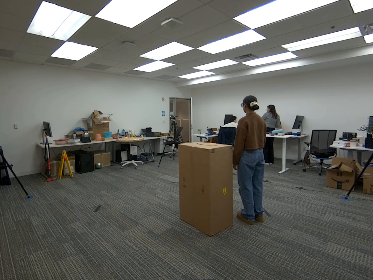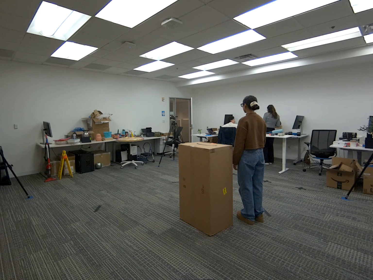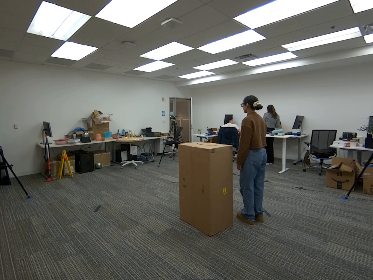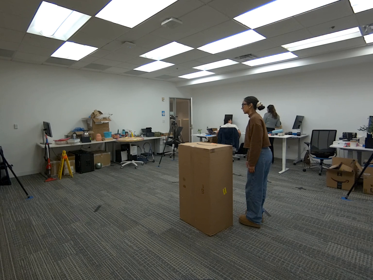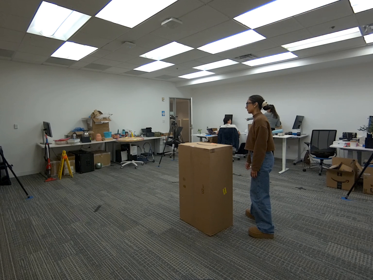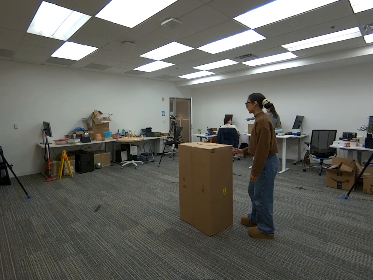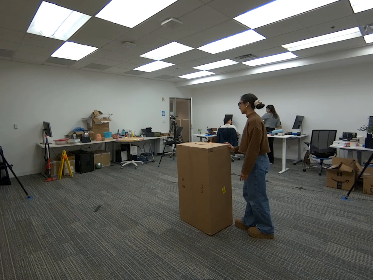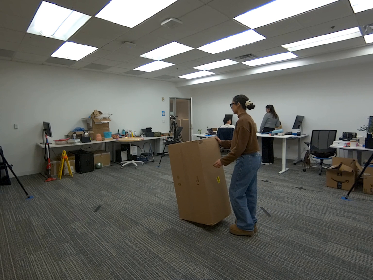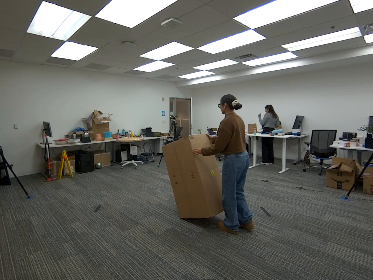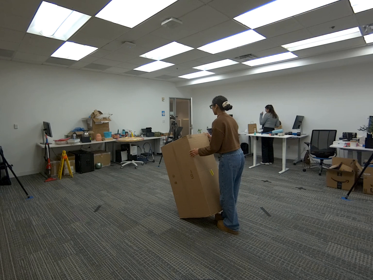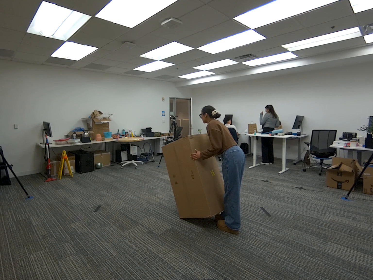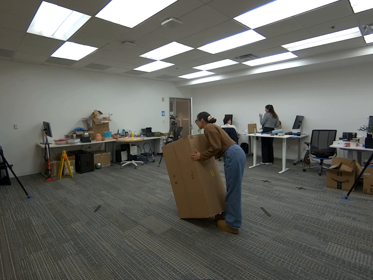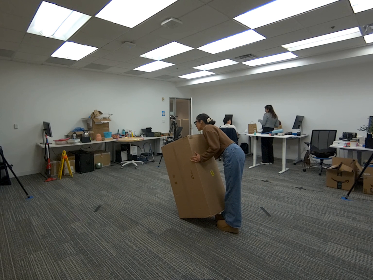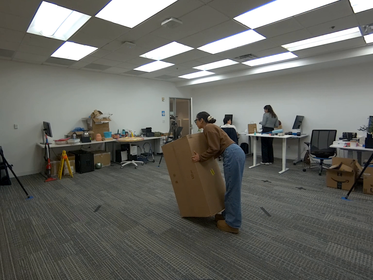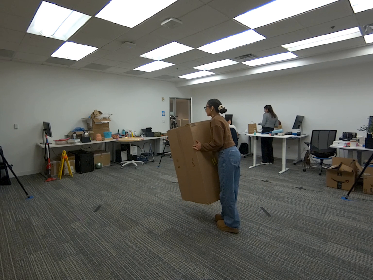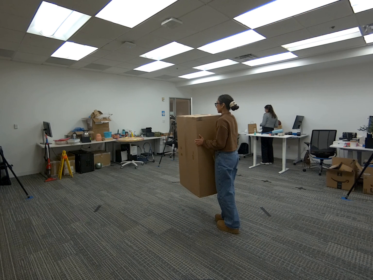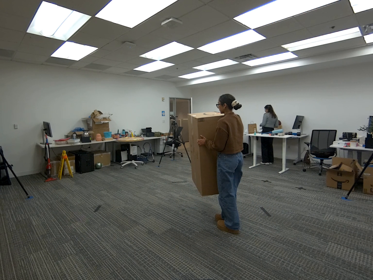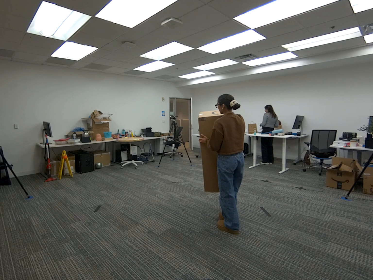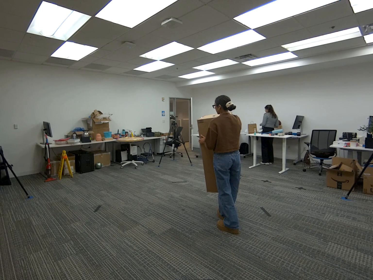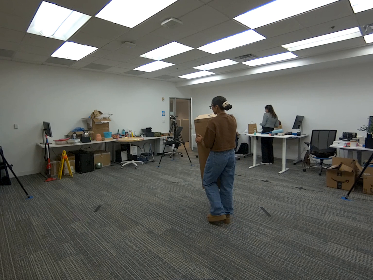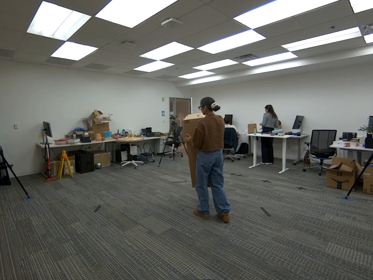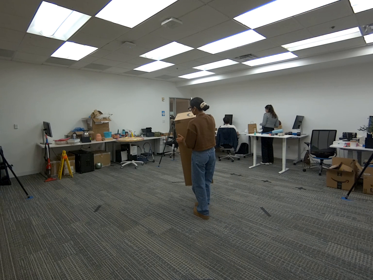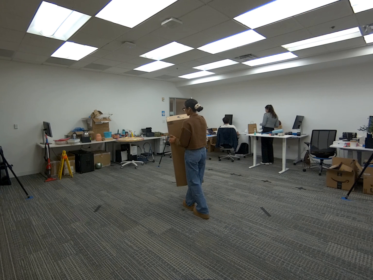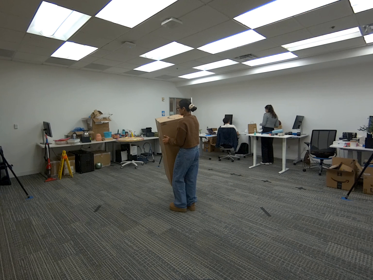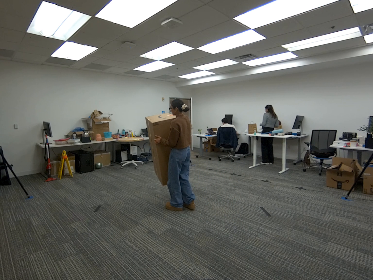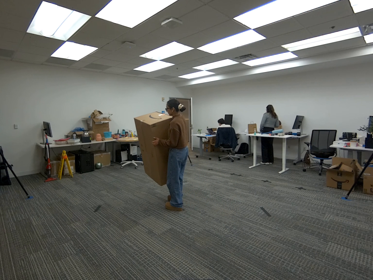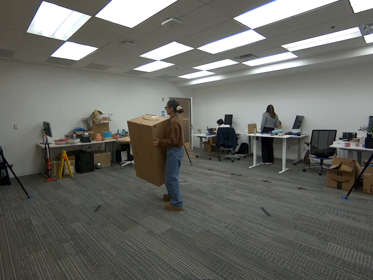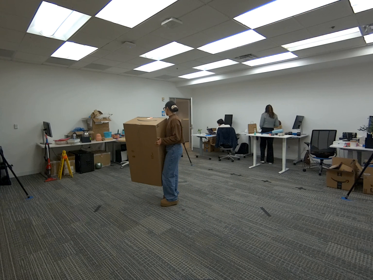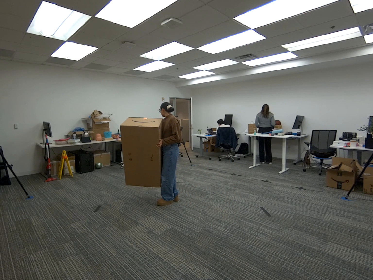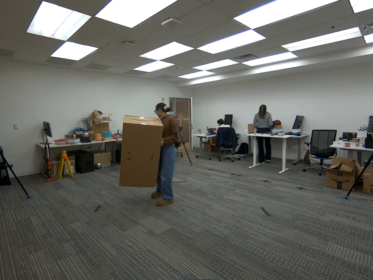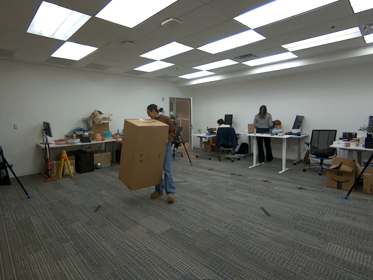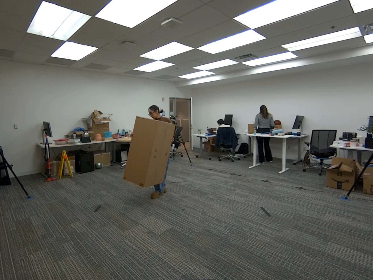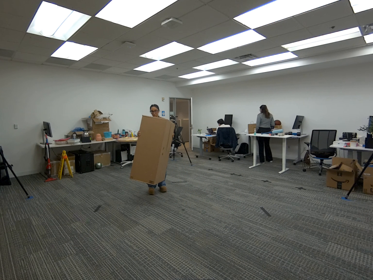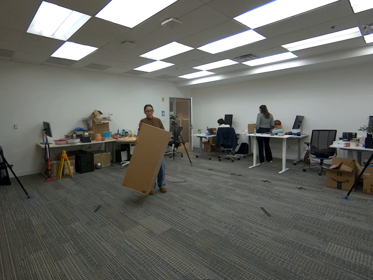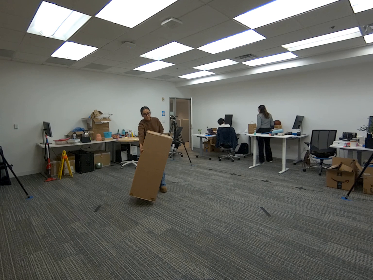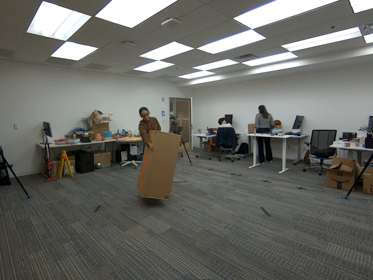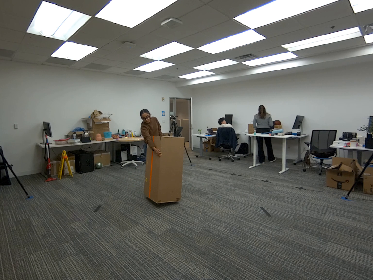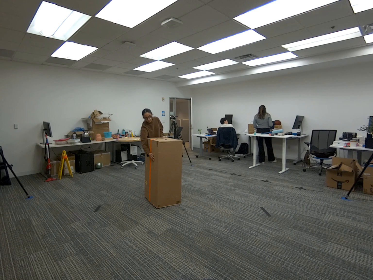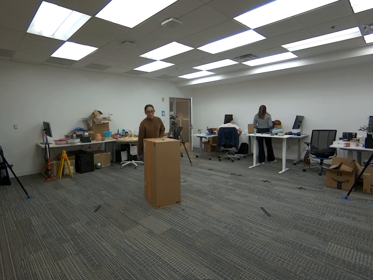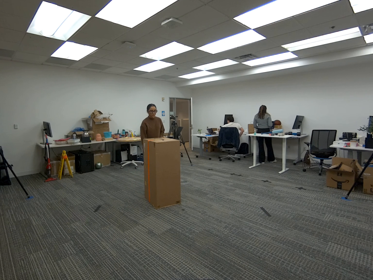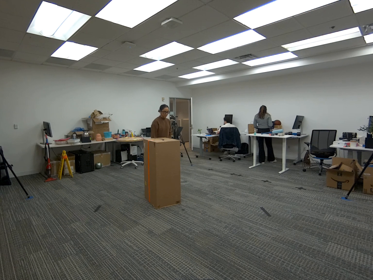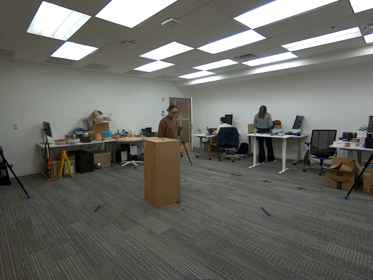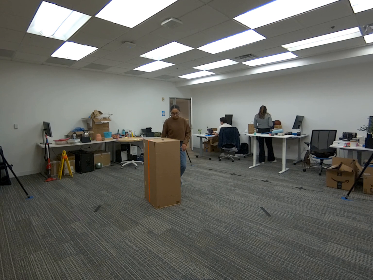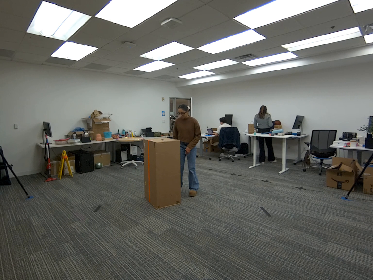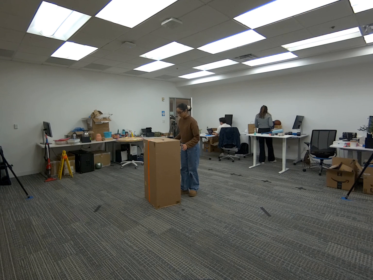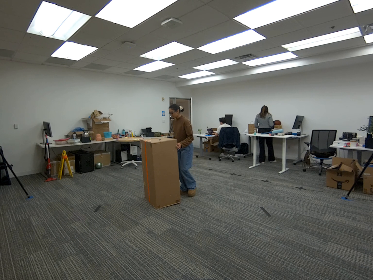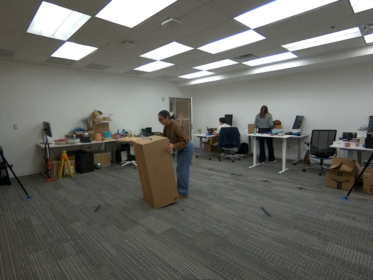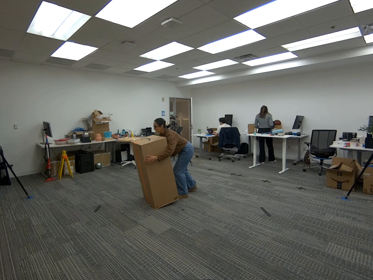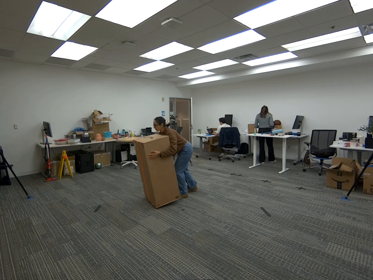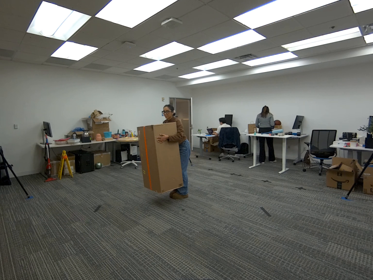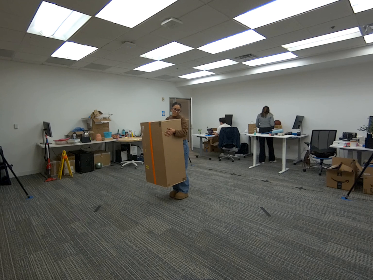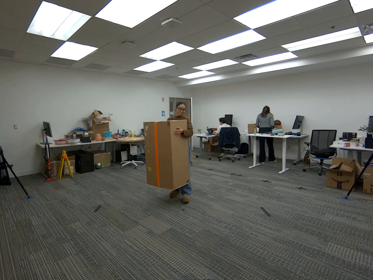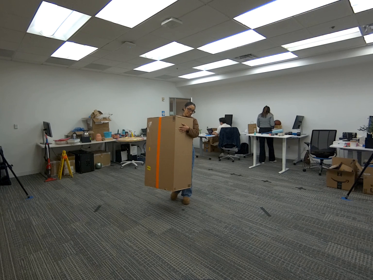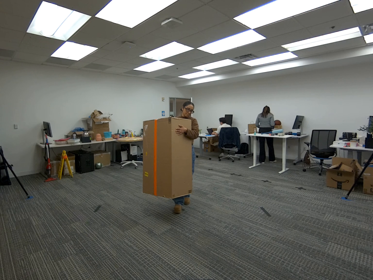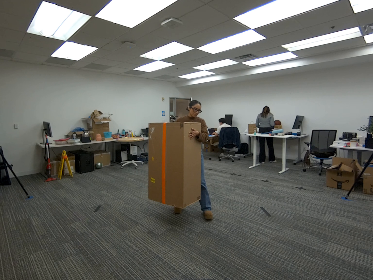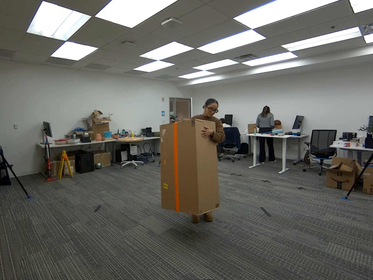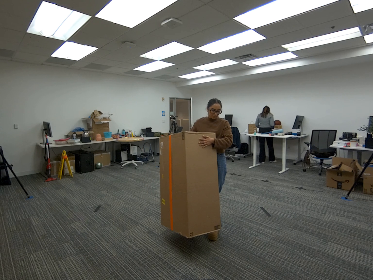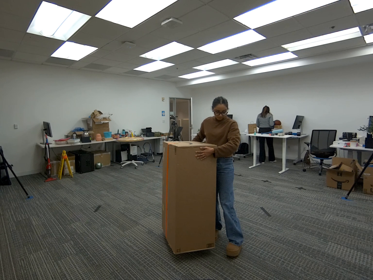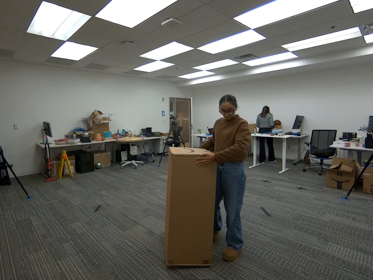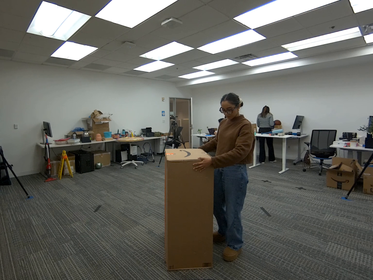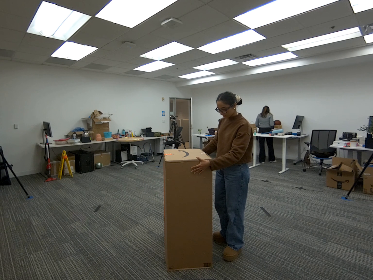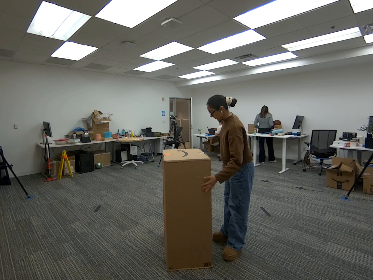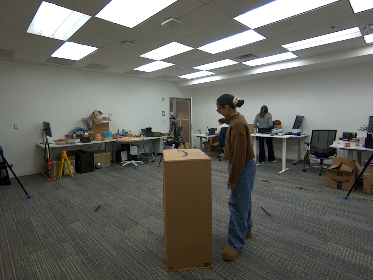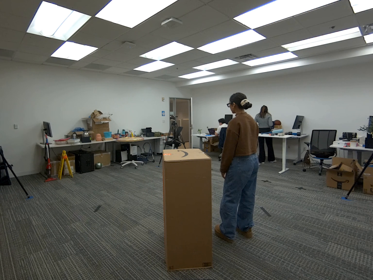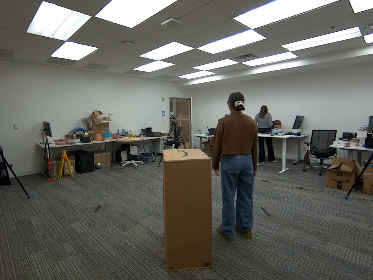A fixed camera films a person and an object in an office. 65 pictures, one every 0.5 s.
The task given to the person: Walk to the giant cardboard box positioned vertially on the ground, pick it up with both hands, hold it and walk to the other side and place it on the ground. Then grab and lift the box again, hold it and walk to the other side adn place it back on the ground.
